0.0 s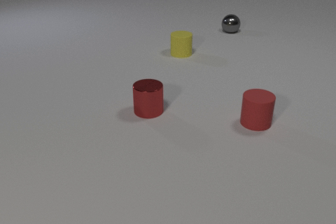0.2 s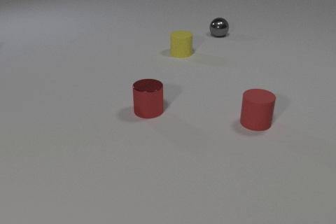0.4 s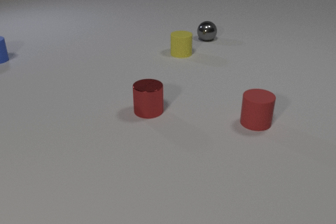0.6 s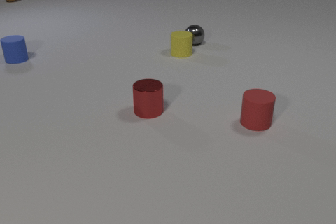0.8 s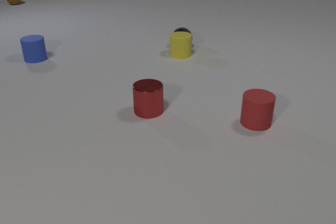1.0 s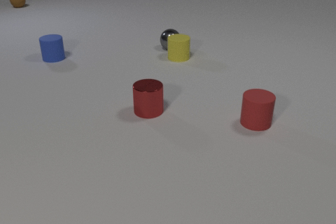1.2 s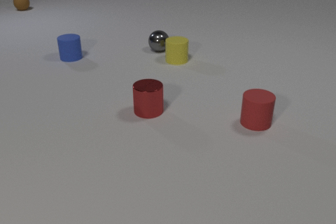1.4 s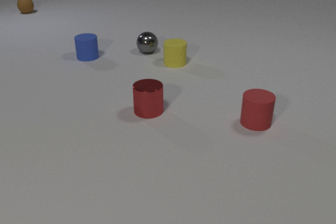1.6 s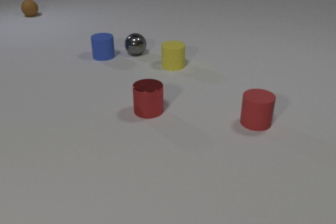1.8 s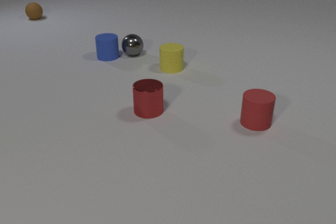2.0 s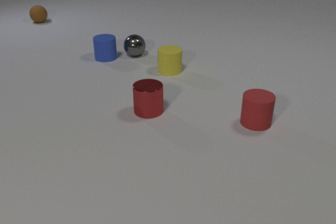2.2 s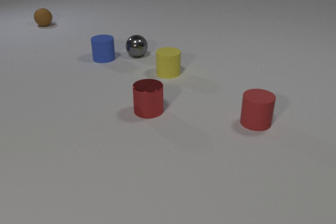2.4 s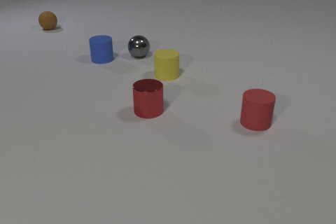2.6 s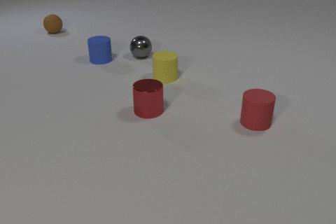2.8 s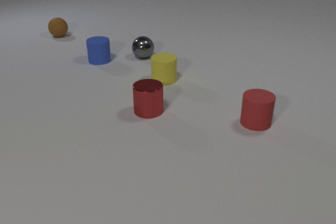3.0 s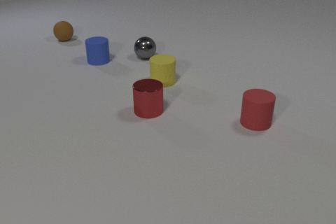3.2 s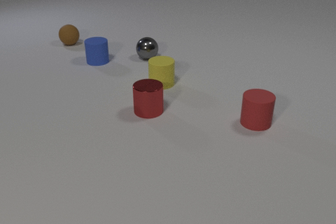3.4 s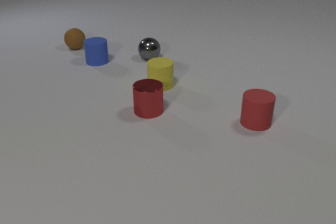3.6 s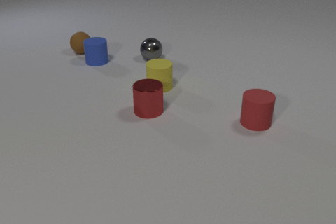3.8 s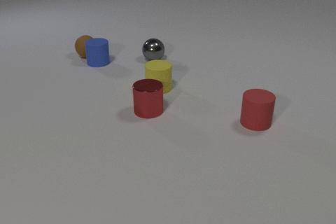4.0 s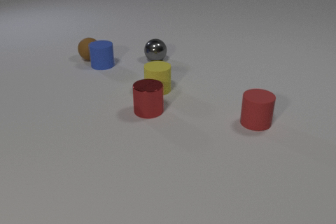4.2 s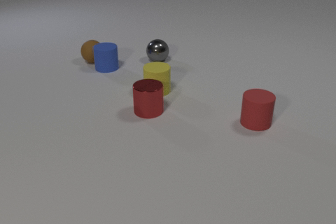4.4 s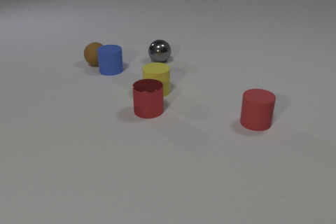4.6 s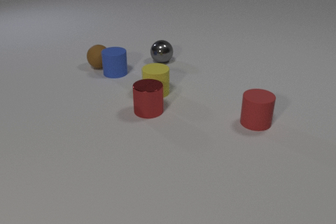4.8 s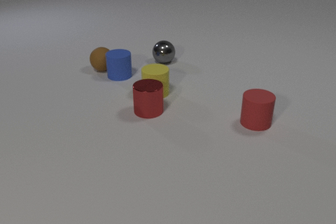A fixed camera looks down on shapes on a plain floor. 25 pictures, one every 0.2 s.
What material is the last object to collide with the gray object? rubber.
How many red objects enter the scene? 0.
What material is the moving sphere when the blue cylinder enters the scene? metal.
0.0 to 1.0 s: The gray metal sphere rolls to the left and toward the camera. The yellow rubber cylinder slides toward the camera. The blue rubber cylinder comes in at the left edge, slides to the right. The brown rubber sphere comes in at the top edge, rolls toward the camera. The gray metal sphere and the yellow rubber cylinder collide.
1.0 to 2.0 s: The gray metal sphere rolls to the left and toward the camera. The yellow rubber cylinder slides toward the camera. The blue rubber cylinder slides to the right. The brown rubber sphere rolls toward the camera. The gray metal sphere and the blue rubber cylinder collide.
2.0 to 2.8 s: The gray metal sphere rolls to the right and toward the camera. The yellow rubber cylinder slides toward the camera. The blue rubber cylinder slides to the left and toward the camera. The brown rubber sphere rolls toward the camera.
2.8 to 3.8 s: The gray metal sphere rolls to the right and toward the camera. The yellow rubber cylinder slides toward the camera. The blue rubber cylinder slides toward the camera. The brown rubber sphere rolls toward the camera. The blue rubber cylinder and the brown rubber sphere collide.
3.8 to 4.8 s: The gray metal sphere rolls to the right and toward the camera. The yellow rubber cylinder slides toward the camera. The blue rubber cylinder slides toward the camera and to the right. The brown rubber sphere rolls toward the camera.
